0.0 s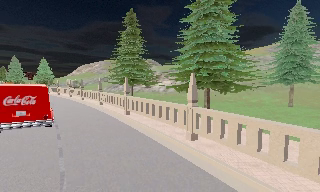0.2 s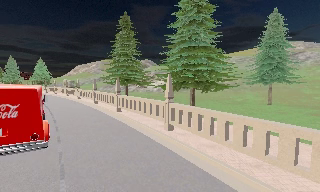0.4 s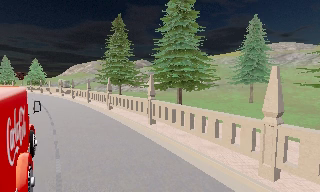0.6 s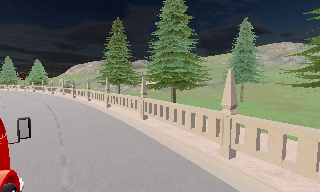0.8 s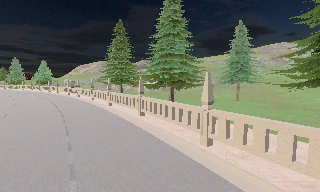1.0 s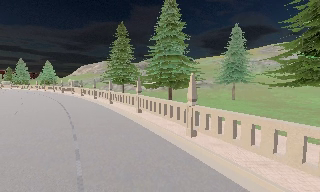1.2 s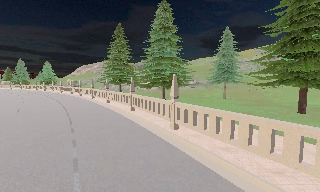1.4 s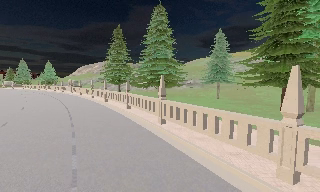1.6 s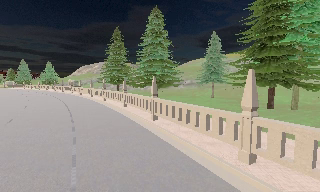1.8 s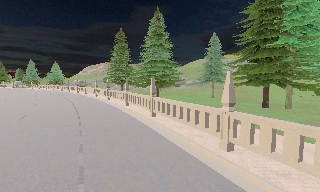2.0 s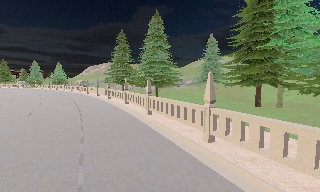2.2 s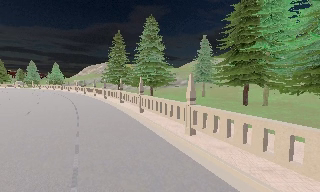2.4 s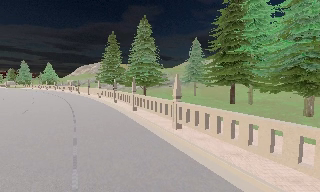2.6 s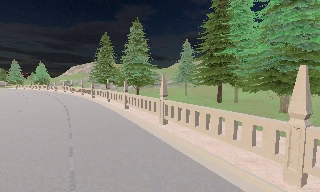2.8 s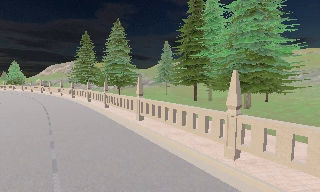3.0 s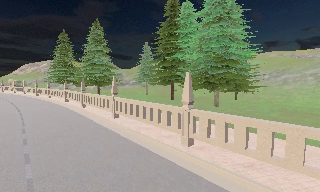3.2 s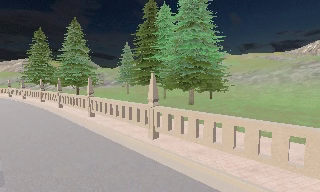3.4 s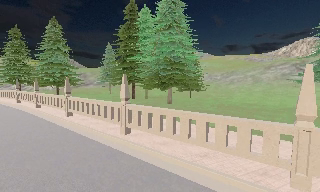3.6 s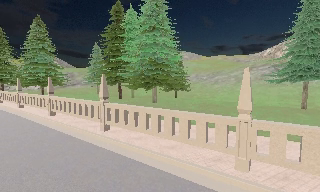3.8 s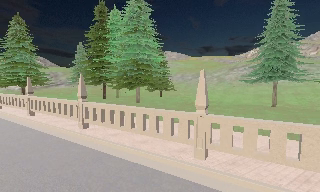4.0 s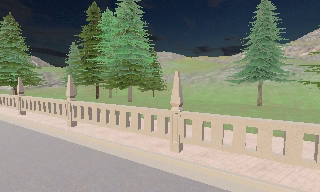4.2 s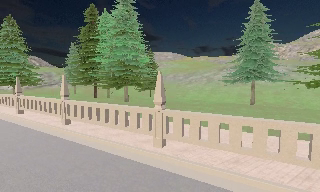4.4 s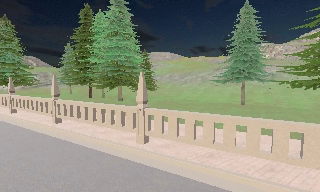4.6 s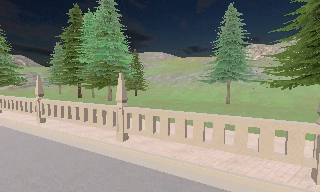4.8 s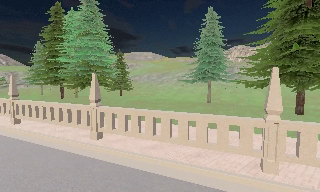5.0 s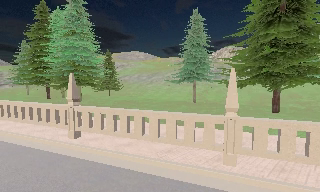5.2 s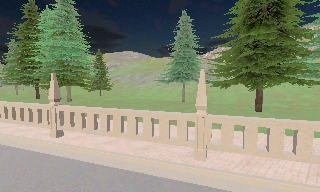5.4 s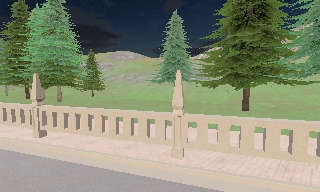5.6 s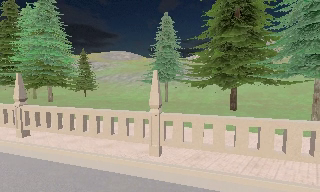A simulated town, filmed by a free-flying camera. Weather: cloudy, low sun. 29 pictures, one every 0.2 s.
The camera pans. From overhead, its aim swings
clockwise.
The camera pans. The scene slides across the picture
to the left.
0.0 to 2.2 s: The camera travels backward and to its right, about 13 m, so what stands in front gets smaller.
2.2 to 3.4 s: The camera pans to its right, which is clockwise from overhead, by about 25 degrees. It travels backward and to its right, about 6 m, so what stands in front gets smaller.
3.4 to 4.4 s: The camera travels to its right and backward, about 4 m, so close, fixed things drift to the left.
4.4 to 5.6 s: The scene slides to the left, as the camera pans about 15 degrees to its right. It travels to its right, about 4 m, so close, fixed things drift to the left.
The film runs backward here.
